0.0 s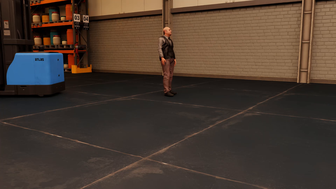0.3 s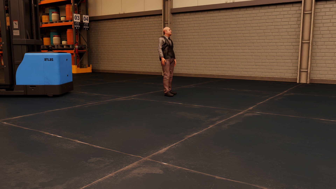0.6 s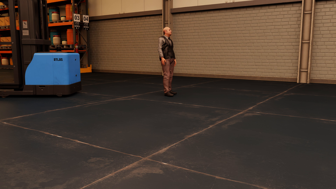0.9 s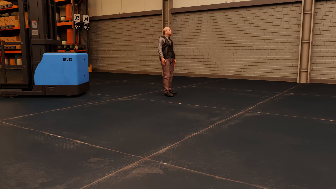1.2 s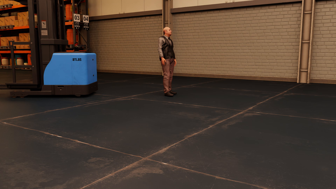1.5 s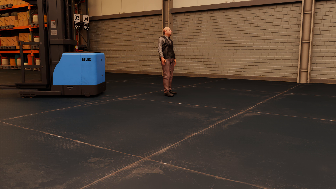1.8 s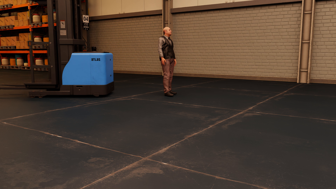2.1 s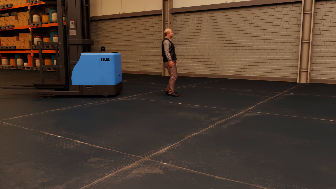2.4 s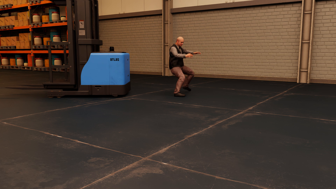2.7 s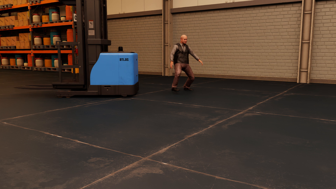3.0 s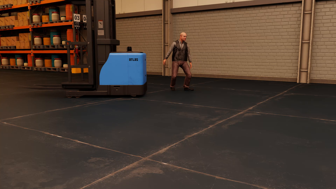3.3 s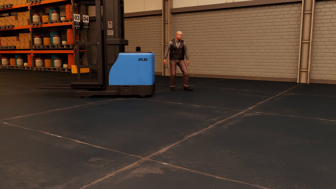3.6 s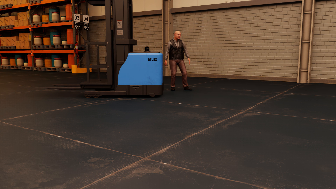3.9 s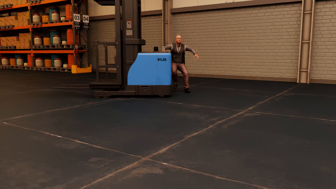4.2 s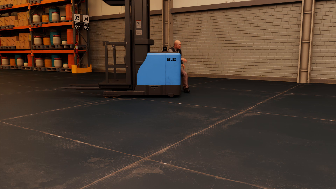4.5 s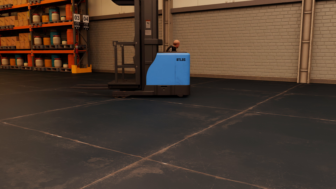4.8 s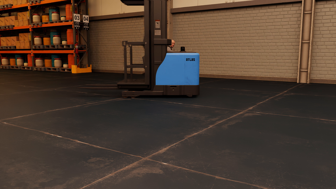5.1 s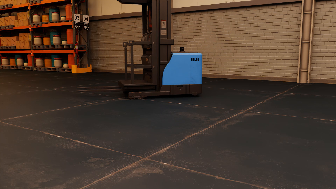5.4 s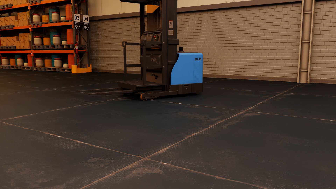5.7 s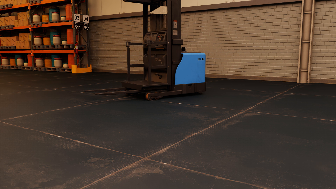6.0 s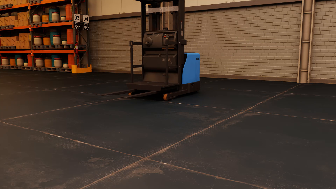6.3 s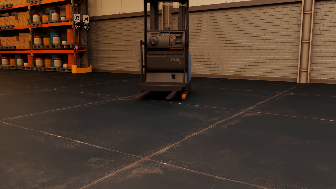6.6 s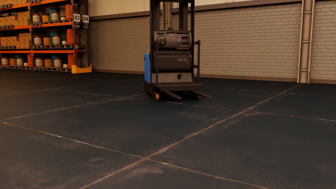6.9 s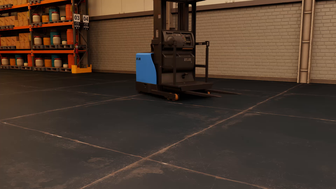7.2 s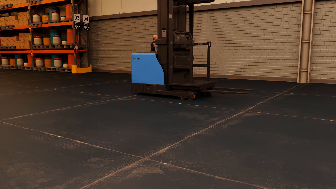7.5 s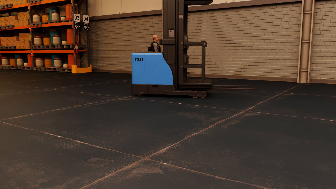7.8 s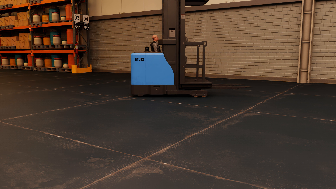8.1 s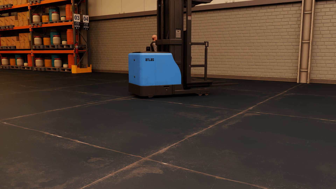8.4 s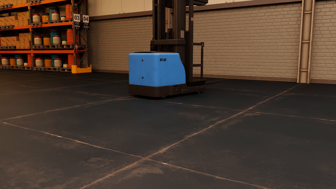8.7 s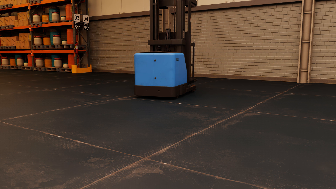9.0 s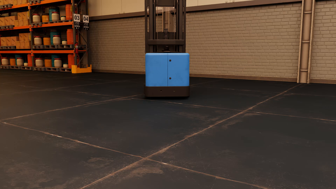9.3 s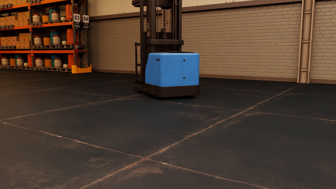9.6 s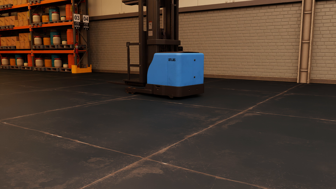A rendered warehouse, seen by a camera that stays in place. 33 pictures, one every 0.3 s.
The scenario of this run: Near miss between a forklift and a person.
